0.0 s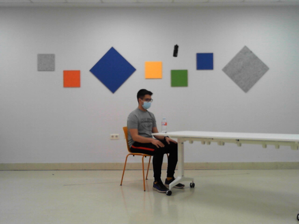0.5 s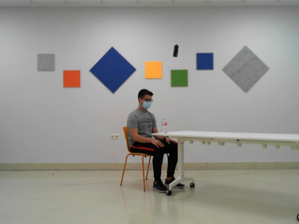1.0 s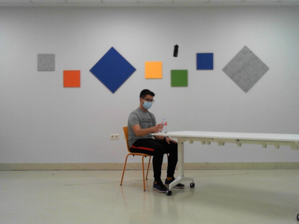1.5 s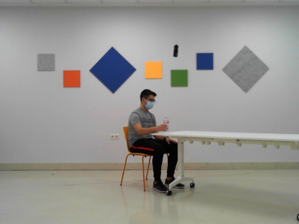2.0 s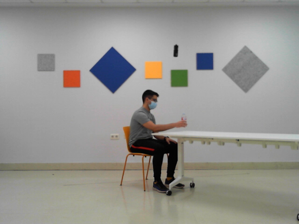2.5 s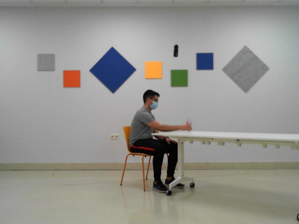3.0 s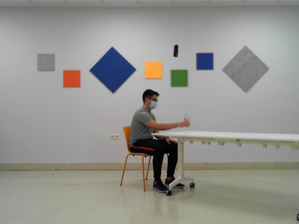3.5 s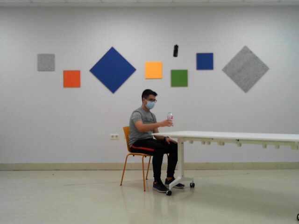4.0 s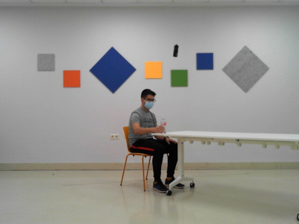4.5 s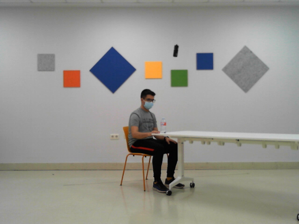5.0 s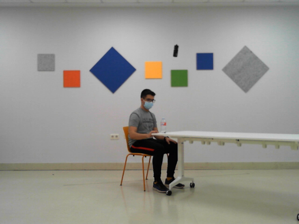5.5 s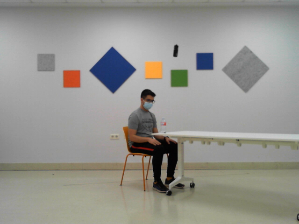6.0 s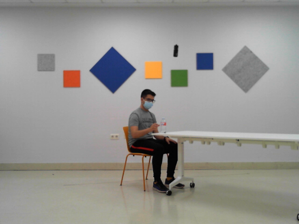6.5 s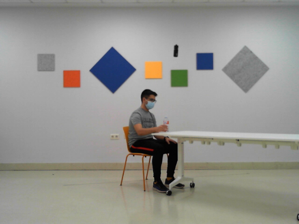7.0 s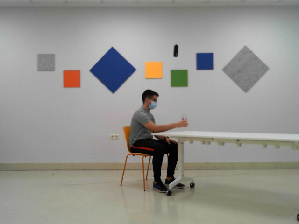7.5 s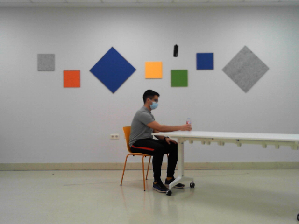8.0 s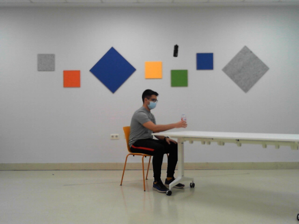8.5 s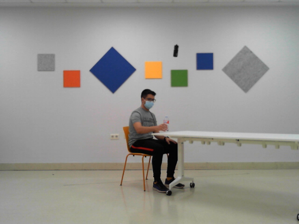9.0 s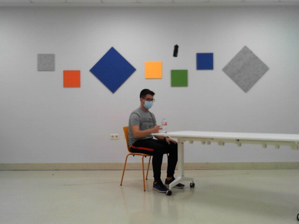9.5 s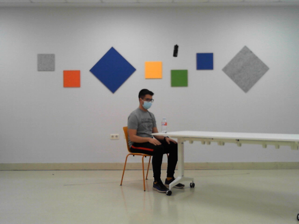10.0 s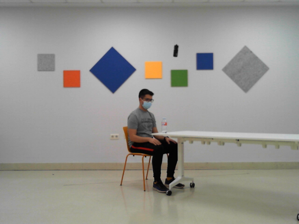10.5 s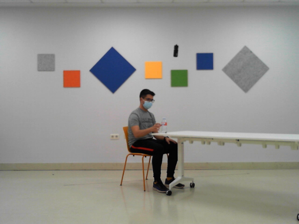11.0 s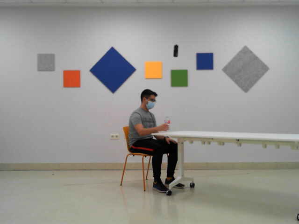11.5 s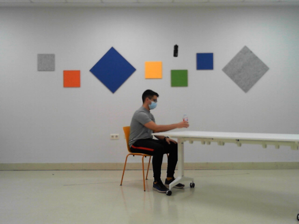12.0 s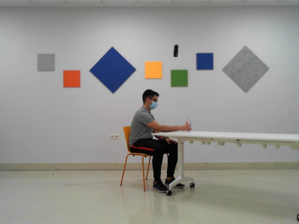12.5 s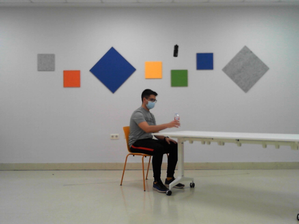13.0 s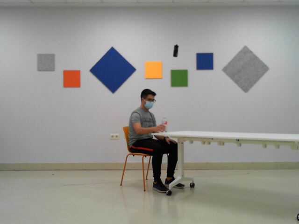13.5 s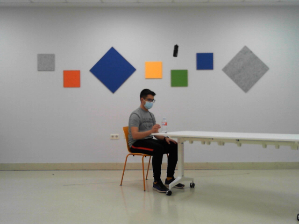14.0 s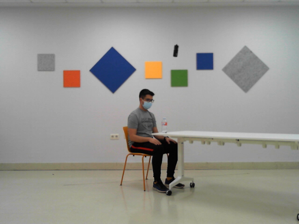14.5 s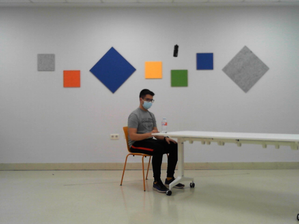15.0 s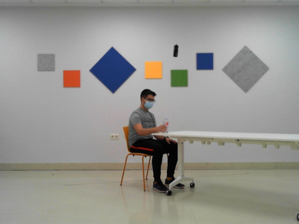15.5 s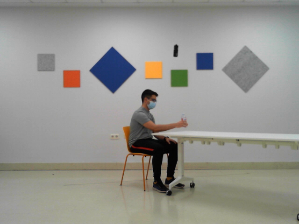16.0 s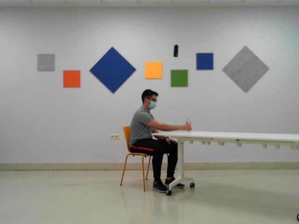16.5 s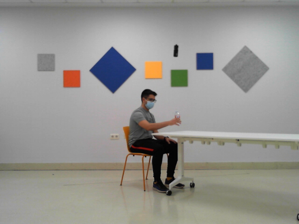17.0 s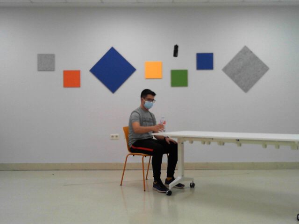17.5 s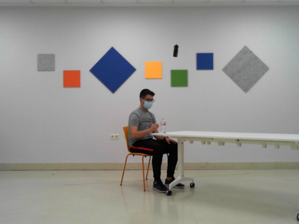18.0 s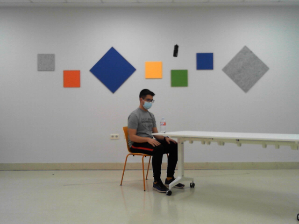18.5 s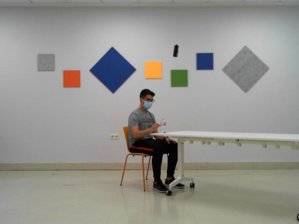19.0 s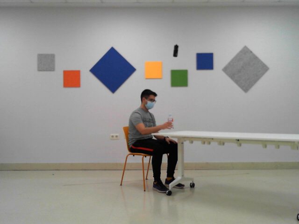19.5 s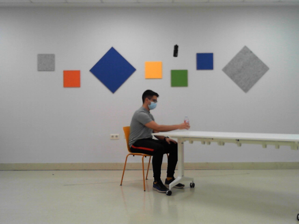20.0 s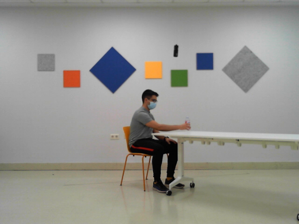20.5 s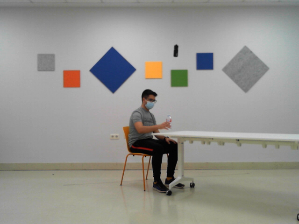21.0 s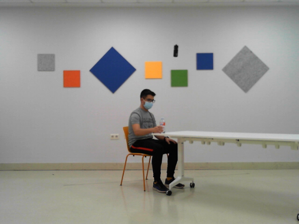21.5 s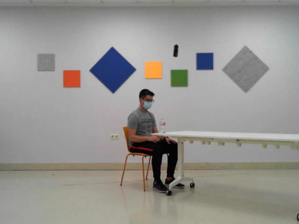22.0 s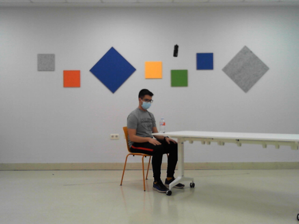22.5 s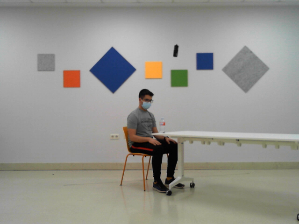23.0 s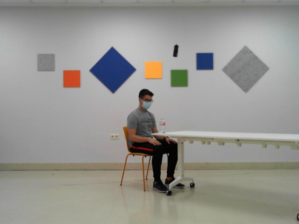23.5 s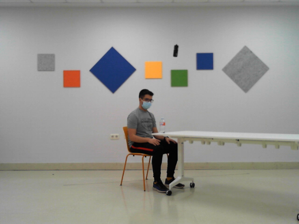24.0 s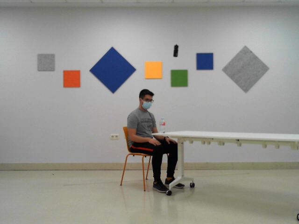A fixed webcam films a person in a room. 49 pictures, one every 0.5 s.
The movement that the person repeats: Move a bottle from side to side, right hand.
